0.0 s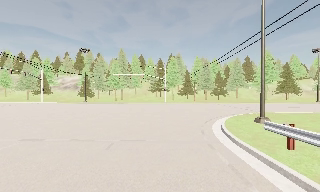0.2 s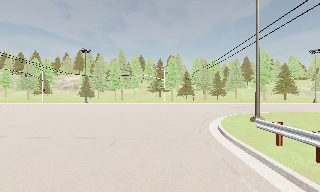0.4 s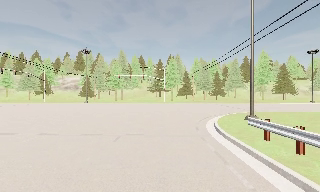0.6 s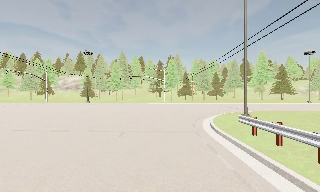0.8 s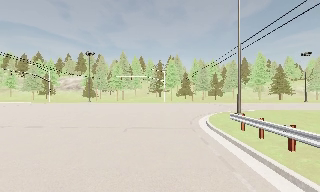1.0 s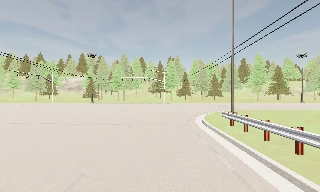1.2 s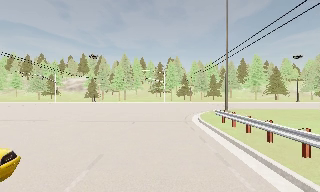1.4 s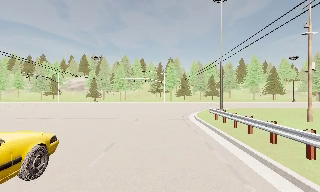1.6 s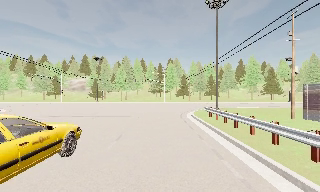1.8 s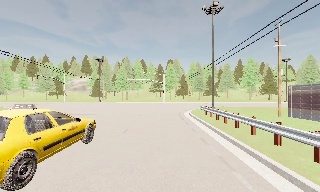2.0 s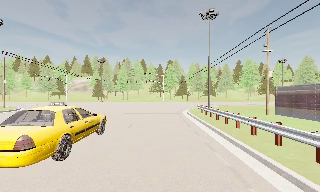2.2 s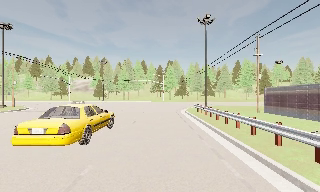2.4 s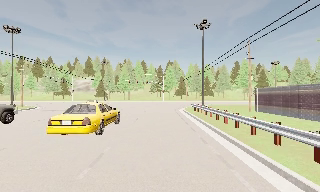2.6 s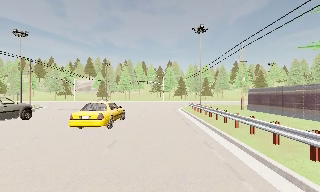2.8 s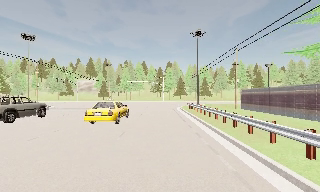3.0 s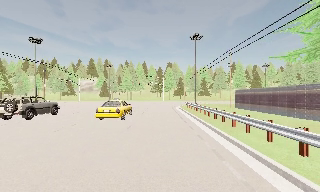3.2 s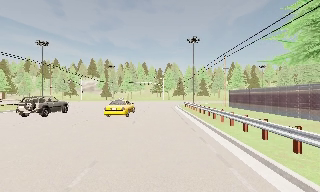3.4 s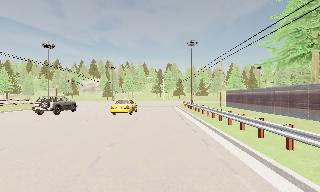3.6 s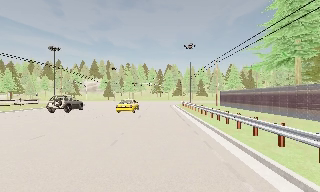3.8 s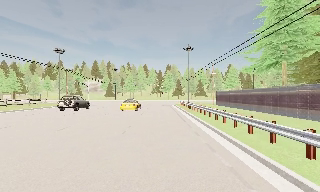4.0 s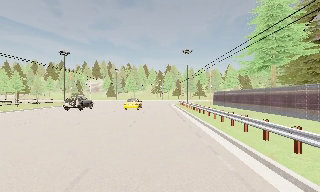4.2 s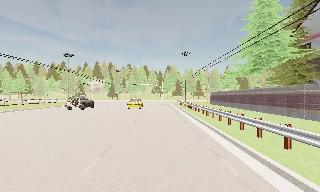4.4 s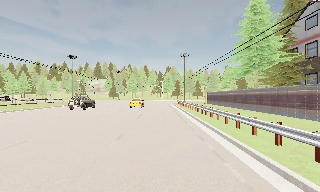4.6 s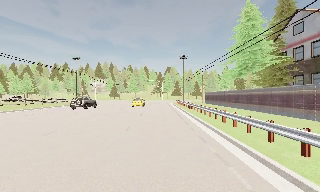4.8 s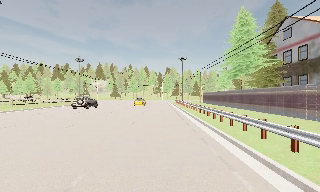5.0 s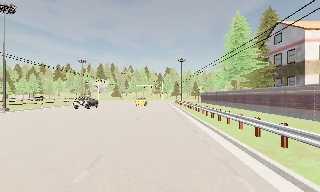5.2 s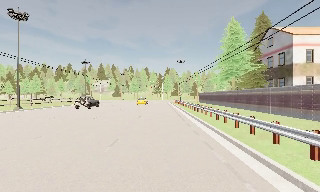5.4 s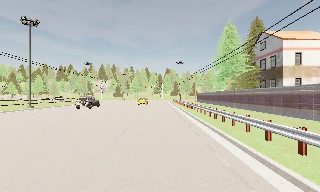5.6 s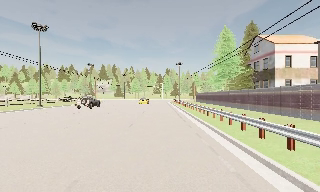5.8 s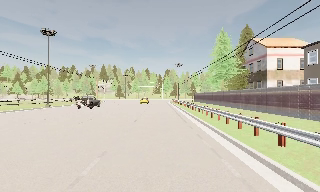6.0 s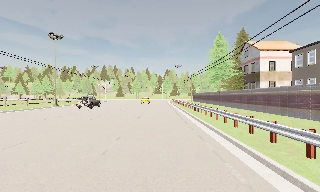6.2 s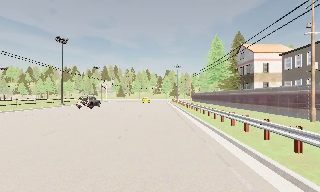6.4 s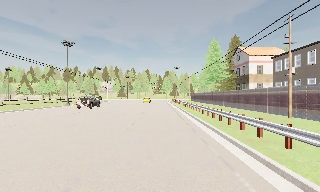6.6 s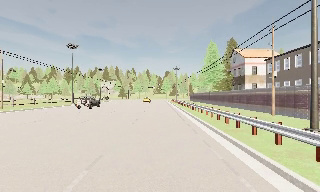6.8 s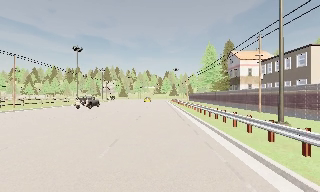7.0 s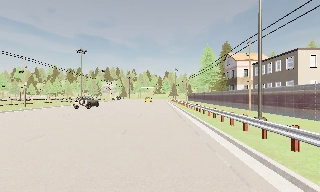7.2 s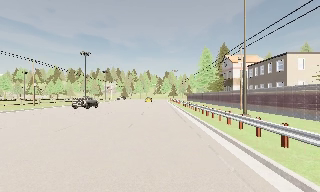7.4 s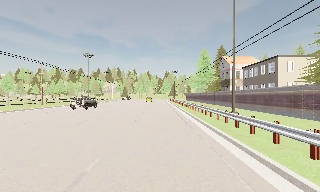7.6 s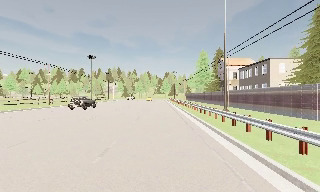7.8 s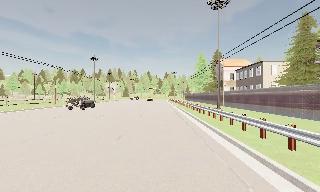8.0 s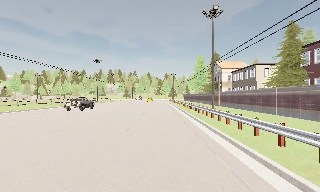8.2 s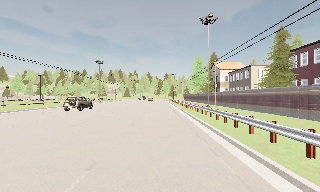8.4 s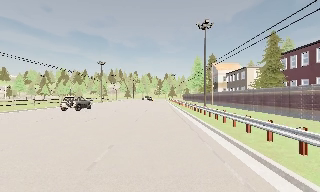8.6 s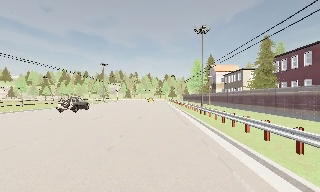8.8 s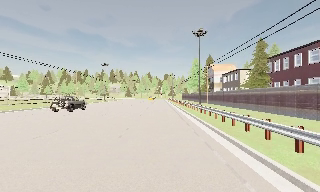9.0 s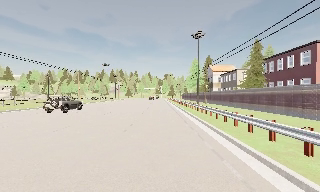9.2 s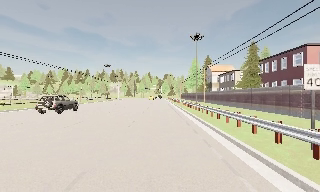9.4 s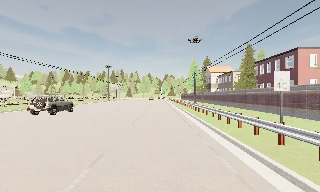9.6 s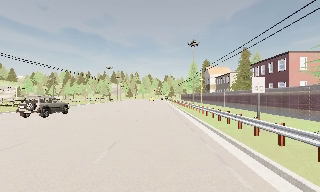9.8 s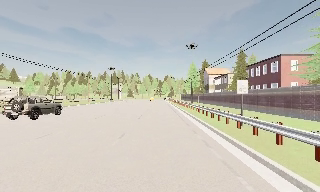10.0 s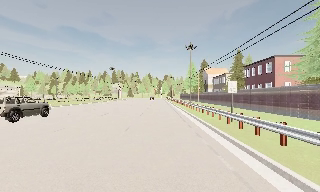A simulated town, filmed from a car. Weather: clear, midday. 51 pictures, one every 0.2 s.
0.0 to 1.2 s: The camera travels backward, about 5 m, so what stands in front gets smaller. It gains speed.
1.2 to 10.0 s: The camera travels backward, about 70 m, so what stands in front gets smaller.
The film runs backward here.
